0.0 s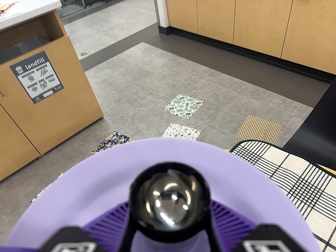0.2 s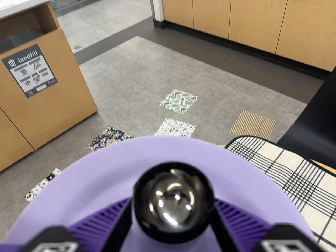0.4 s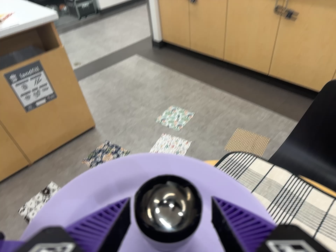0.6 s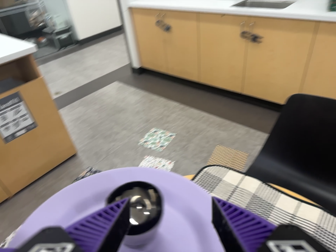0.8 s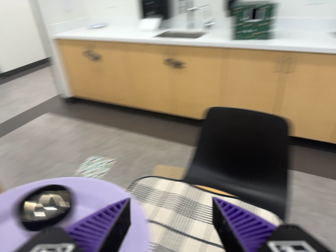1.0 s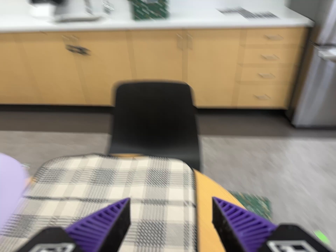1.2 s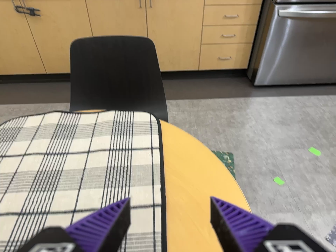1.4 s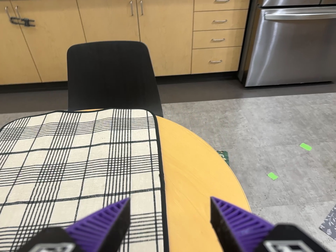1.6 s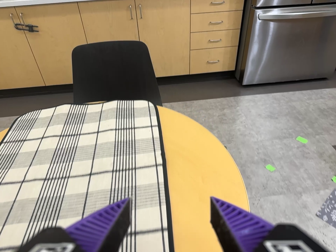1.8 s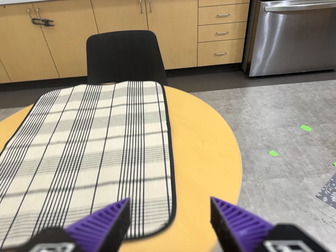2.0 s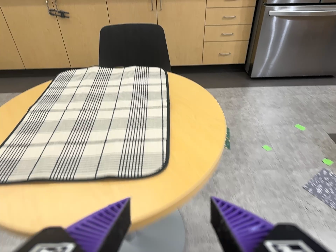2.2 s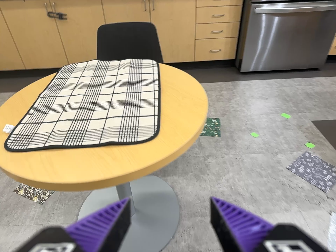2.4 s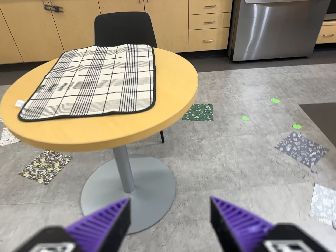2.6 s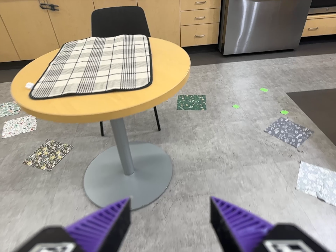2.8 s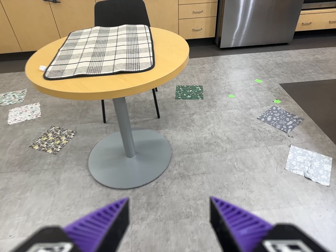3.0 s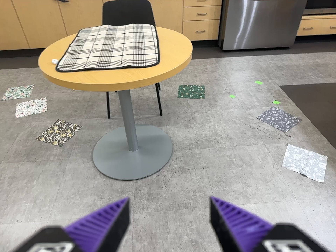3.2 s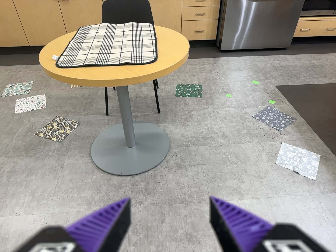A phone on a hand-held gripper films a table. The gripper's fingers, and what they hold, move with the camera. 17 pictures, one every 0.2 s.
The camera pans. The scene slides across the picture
to the left.
0.0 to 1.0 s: The scene slides to the left, as the camera pans about 35 degrees to its right. It travels backward, toward the bottom of its view and to its right, about 24 cm. Its aim tips toward the top of its view by about 15 degrees. It rolls about its line of sight by about 20 degrees, and the scene rotates counterclockwise.
1.0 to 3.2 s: The camera travels backward and toward the bottom of its view, about 110 cm, so what stands in front gets smaller.
The film runs backward here.
